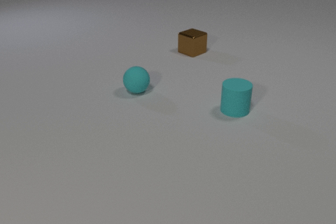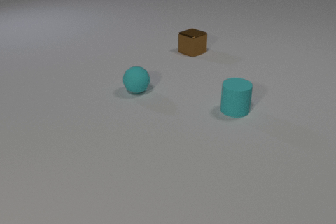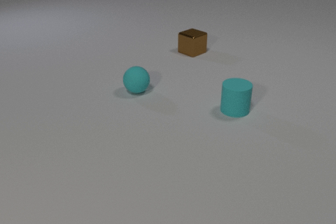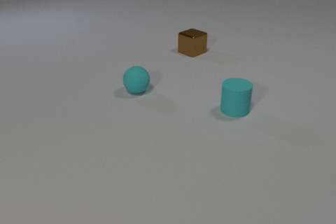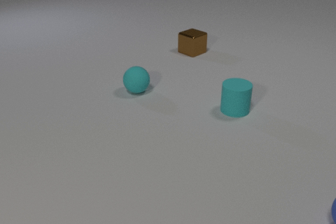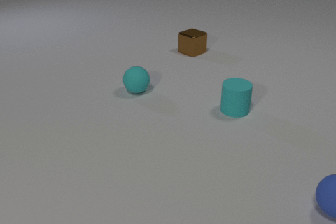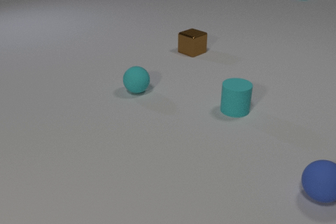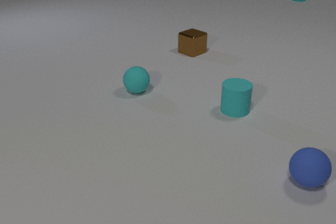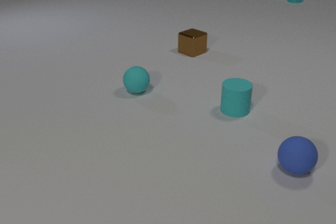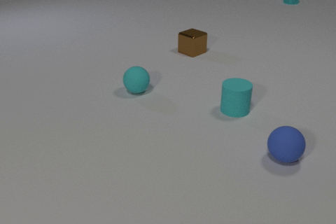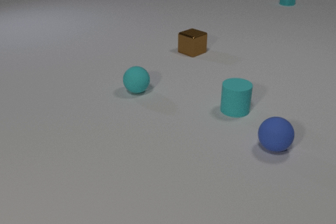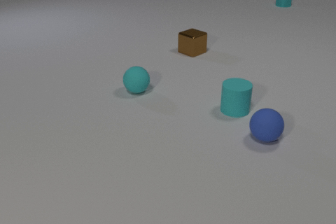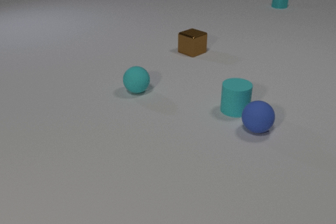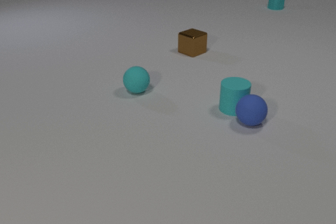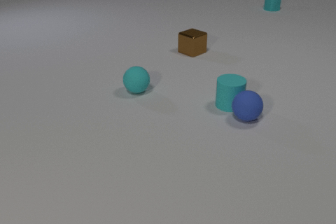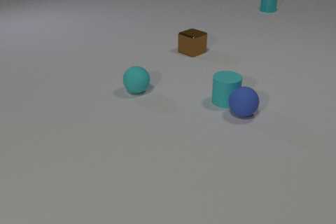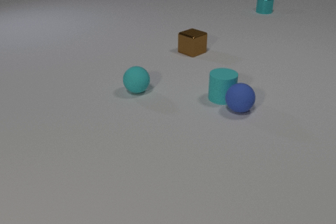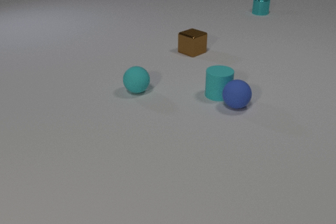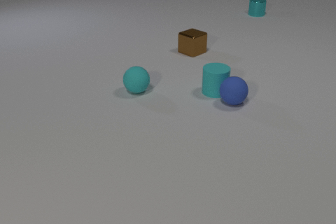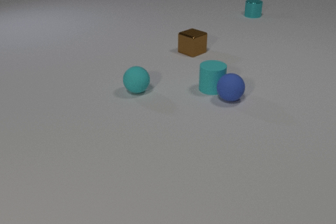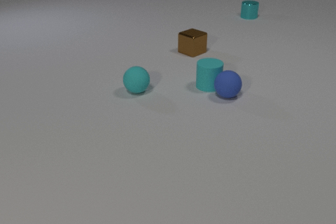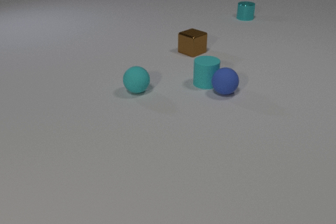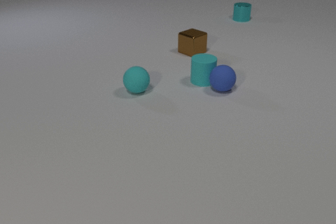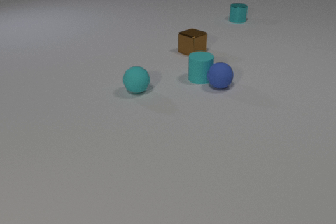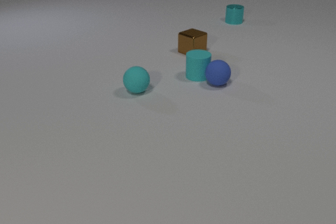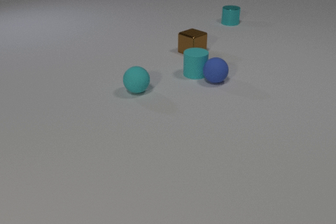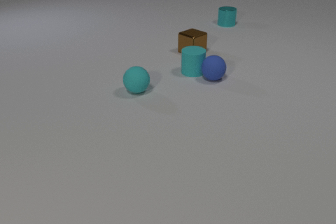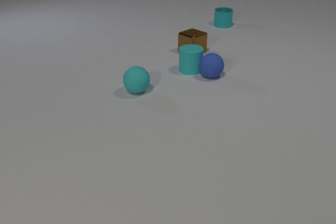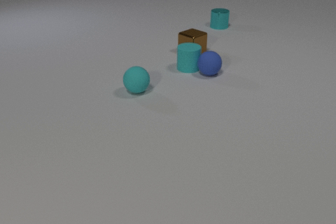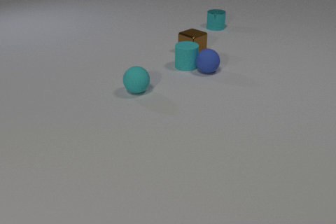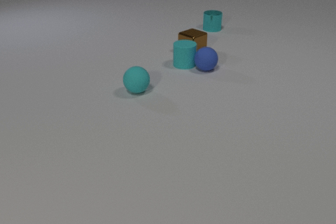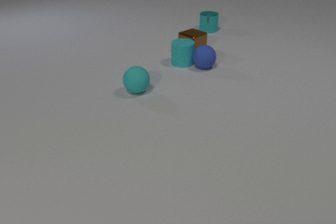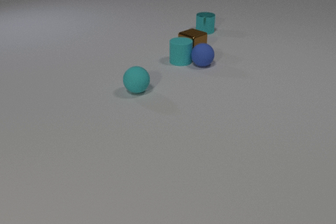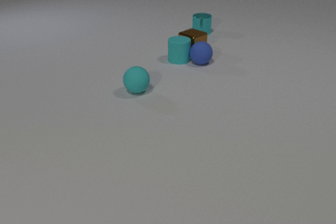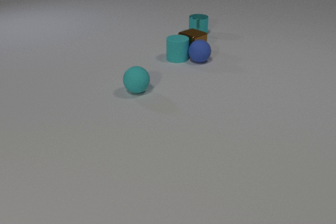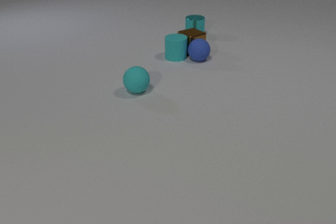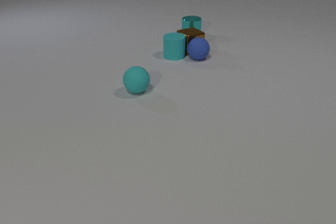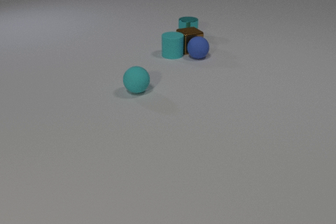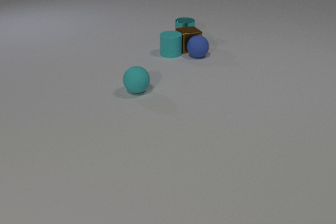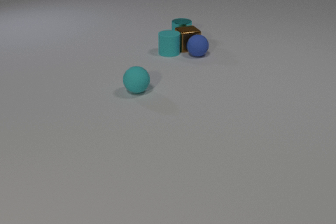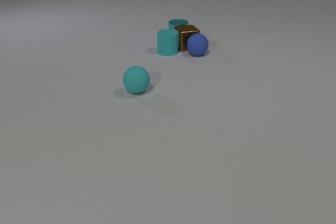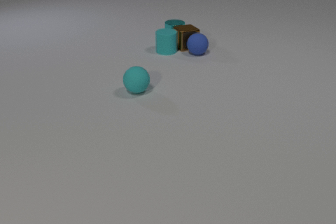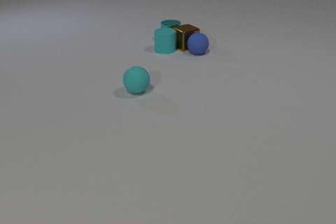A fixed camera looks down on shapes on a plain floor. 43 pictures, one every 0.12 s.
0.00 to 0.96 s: The blue rubber sphere comes in at the right edge, rolls away from the camera and to the left. The cyan metal cylinder comes in at the top edge, slides toward the camera and to the left.
0.96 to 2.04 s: The blue rubber sphere rolls away from the camera and to the left. The cyan rubber cylinder slides away from the camera and to the left. The cyan metal cylinder slides toward the camera and to the left. The blue rubber sphere and the cyan rubber cylinder collide.
2.04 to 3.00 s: The blue rubber sphere rolls away from the camera and to the left. The cyan rubber cylinder slides away from the camera and to the left. The cyan metal cylinder slides toward the camera and to the left.
3.00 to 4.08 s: The blue rubber sphere rolls away from the camera. The cyan rubber cylinder slides away from the camera and to the left. The cyan metal cylinder slides toward the camera and to the left. The blue rubber sphere and the brown metal cube collide.
4.08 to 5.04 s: The blue rubber sphere rolls away from the camera. The cyan rubber cylinder slides away from the camera and to the left. The brown metal cube slides away from the camera and to the left. The cyan metal cylinder slides to the left and toward the camera. The cyan rubber cylinder and the brown metal cube collide. The brown metal cube and the cyan metal cylinder collide.
What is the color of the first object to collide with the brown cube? blue.
How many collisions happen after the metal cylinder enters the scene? 4.
How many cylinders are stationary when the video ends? 0.
